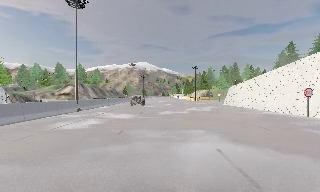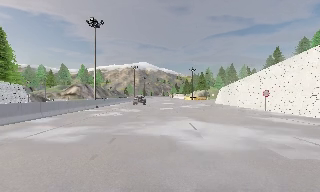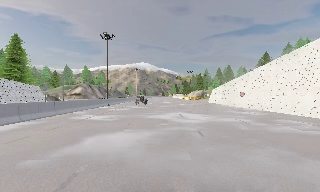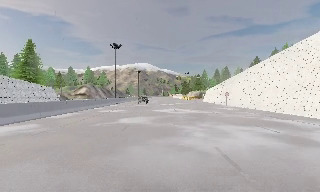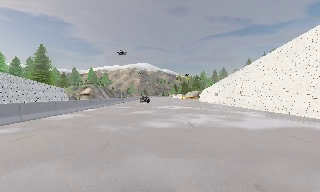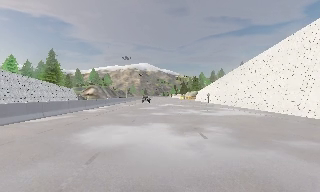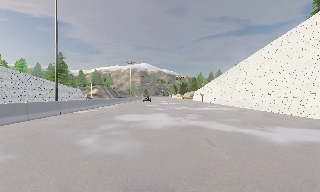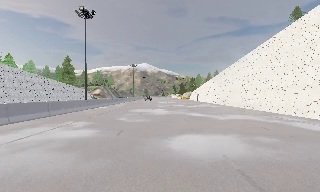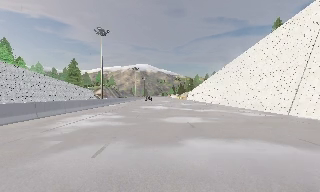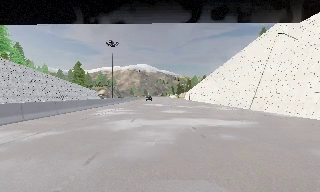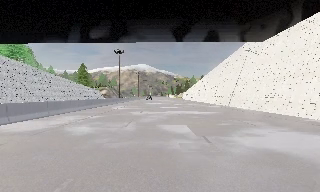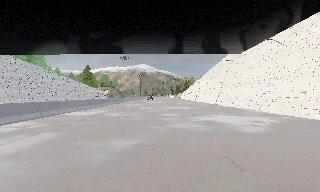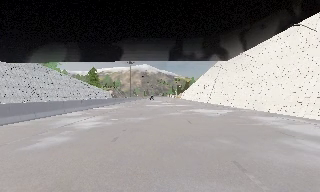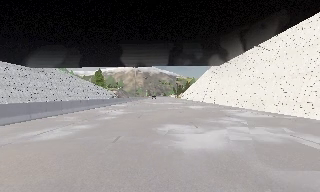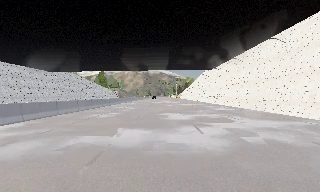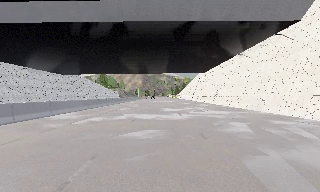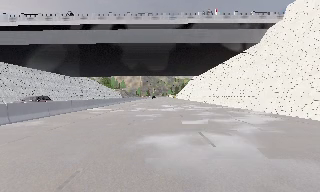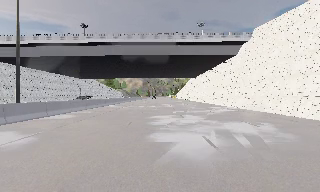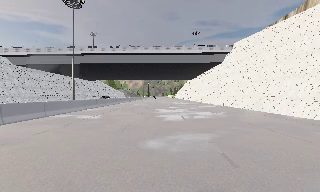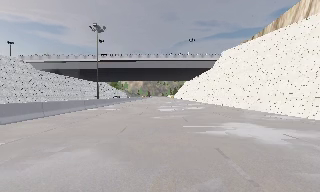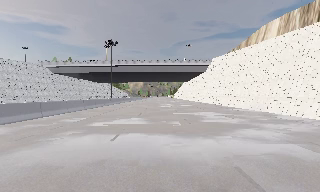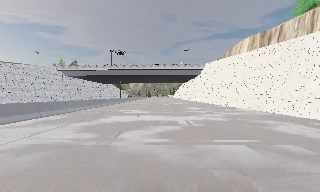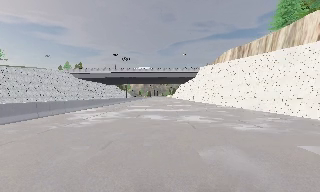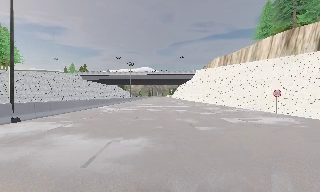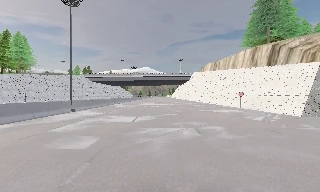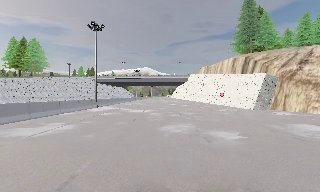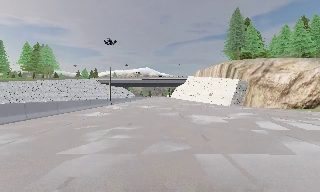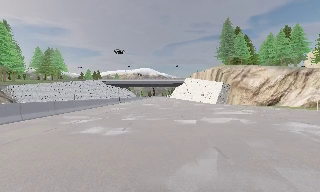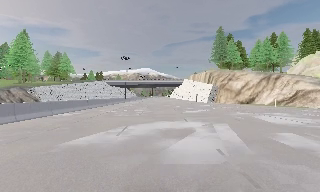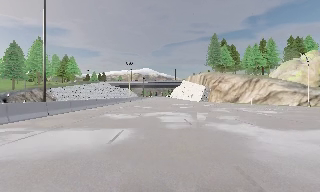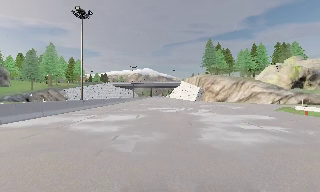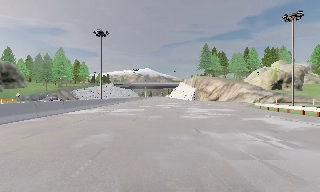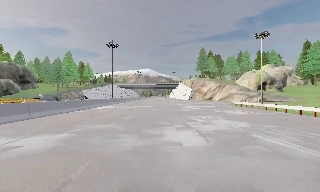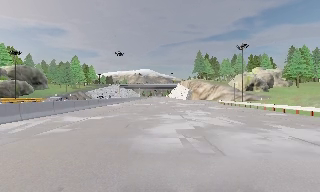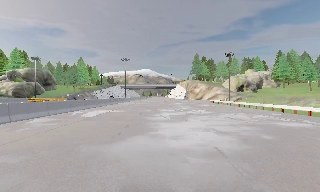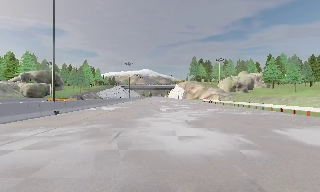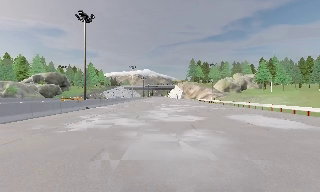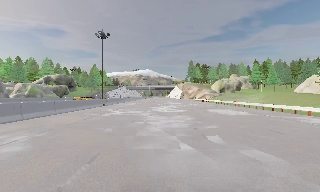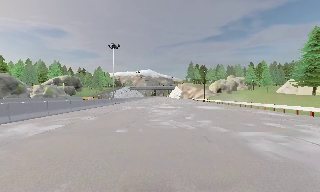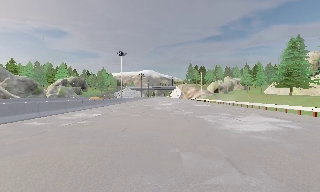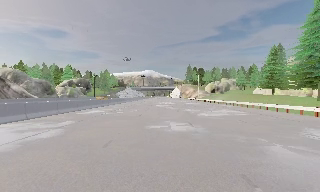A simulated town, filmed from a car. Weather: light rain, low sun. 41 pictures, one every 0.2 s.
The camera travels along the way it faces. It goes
backward.
0.0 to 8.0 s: The camera travels backward, about 240 m, so what stands in front gets smaller.
The film runs backward here.
